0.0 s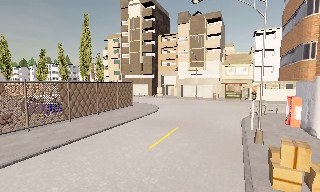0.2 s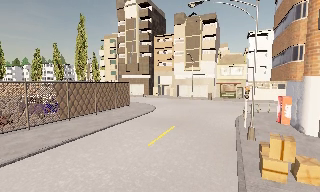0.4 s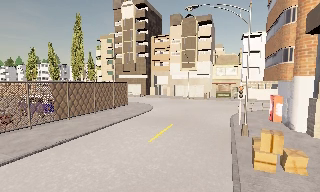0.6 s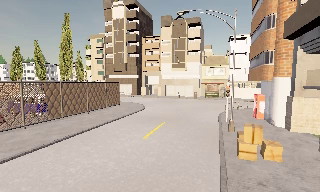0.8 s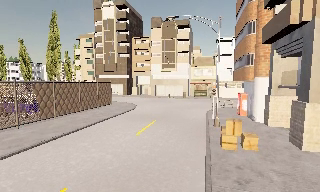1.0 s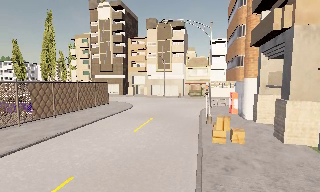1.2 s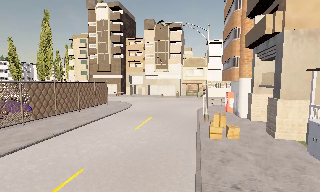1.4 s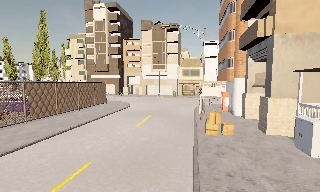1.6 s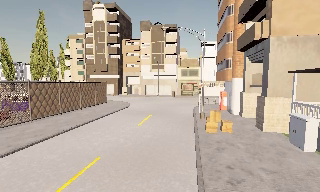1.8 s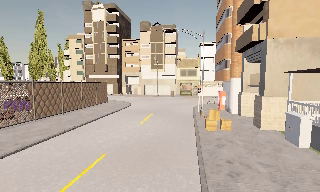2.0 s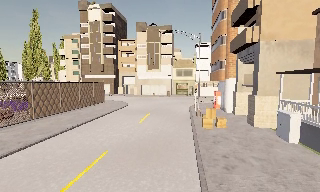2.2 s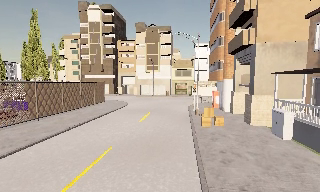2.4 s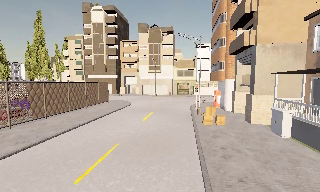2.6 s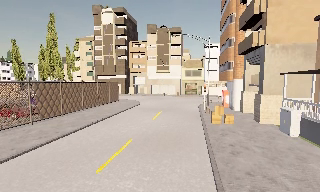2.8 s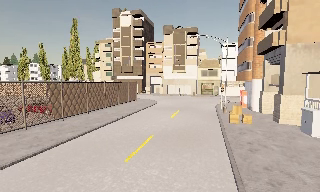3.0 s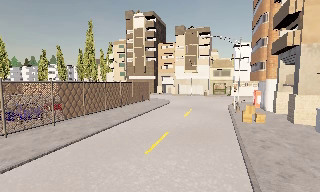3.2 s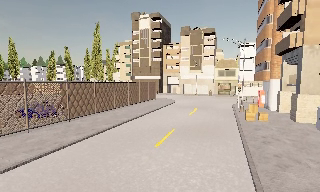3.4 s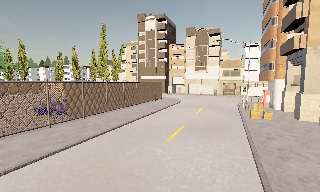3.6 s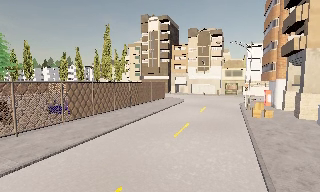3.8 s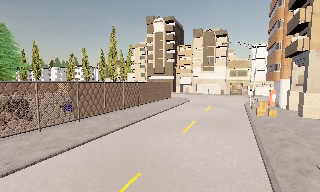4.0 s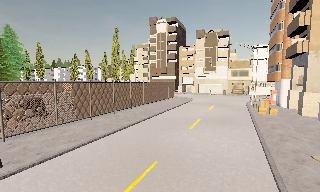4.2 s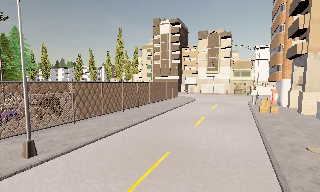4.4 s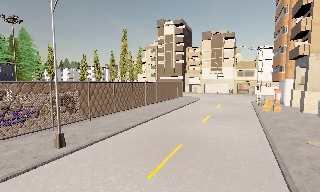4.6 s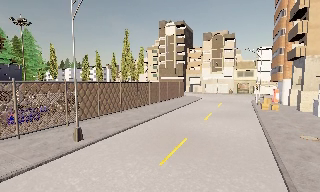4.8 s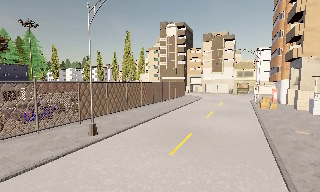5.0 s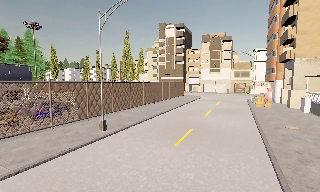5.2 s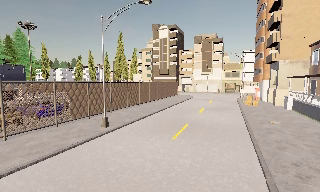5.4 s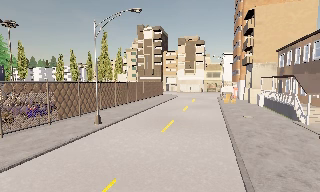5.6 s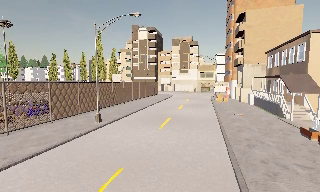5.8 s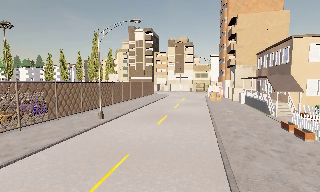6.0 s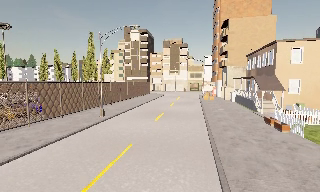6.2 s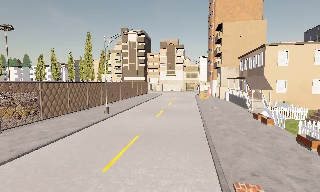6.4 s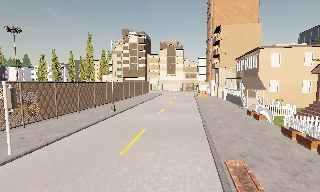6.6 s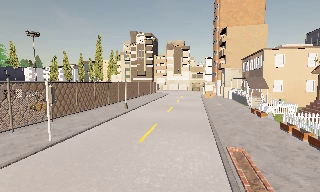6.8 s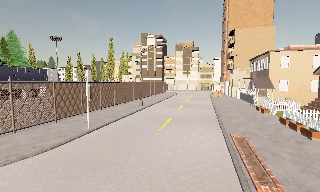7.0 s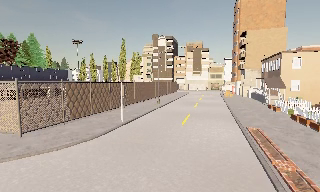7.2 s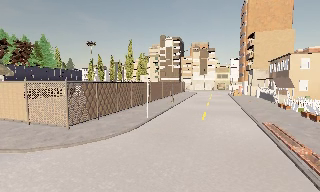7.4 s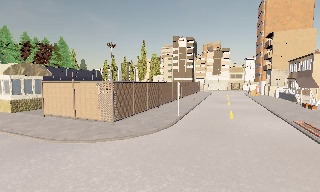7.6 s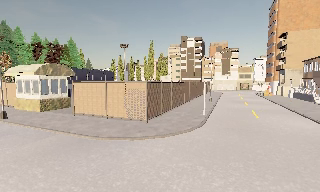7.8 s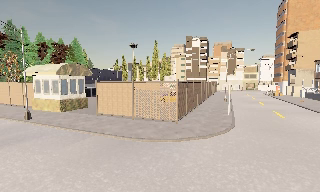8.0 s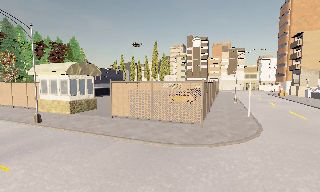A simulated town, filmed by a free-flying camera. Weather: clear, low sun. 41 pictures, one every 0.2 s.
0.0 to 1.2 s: The camera swings to its right by about 15 degrees, and the scene slides to the left. It travels backward, about 3.5 m, so what stands in front gets smaller.
1.2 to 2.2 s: The camera travels backward and to its left, about 2.5 m, so what stands in front gets smaller.
2.2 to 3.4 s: The scene slides to the right, as the camera pans about 15 degrees to its left. It travels backward and to its left, about 4 m, so what stands in front gets smaller. It gains speed.
3.4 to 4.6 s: The camera travels backward and to its left, about 6 m, so what stands in front gets smaller.
4.6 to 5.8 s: The camera pans to its right, which is clockwise from overhead, by about 15 degrees. It travels backward, about 6 m, so what stands in front gets smaller.
5.8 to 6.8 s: The camera travels backward, about 7 m, so what stands in front gets smaller.
6.8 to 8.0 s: The camera travels to its left, about 12 m, so close, fixed things drift to the right.
The film runs backward here.
